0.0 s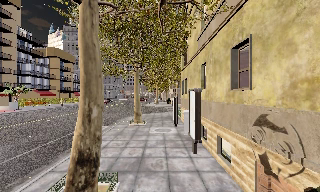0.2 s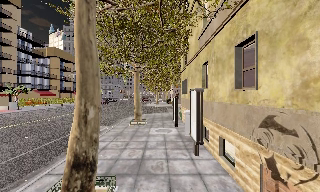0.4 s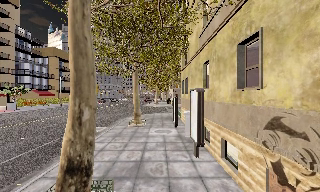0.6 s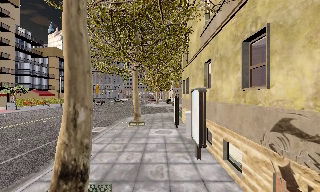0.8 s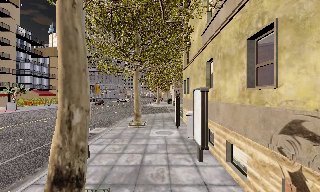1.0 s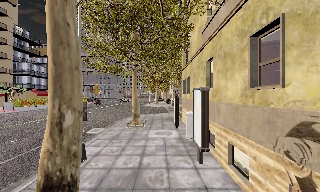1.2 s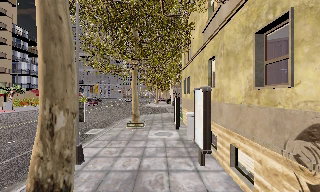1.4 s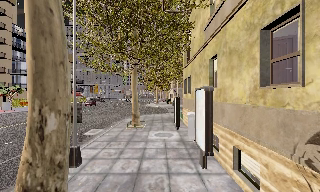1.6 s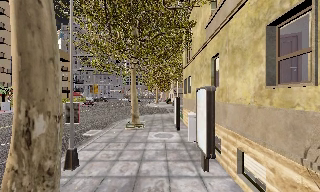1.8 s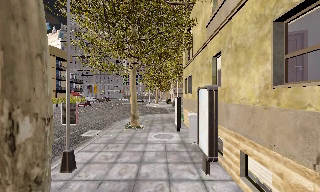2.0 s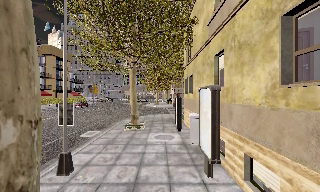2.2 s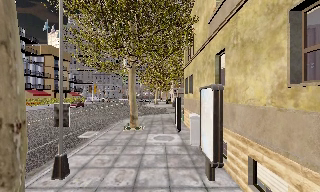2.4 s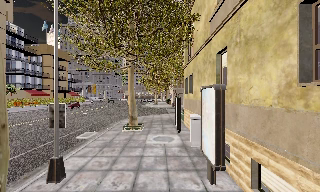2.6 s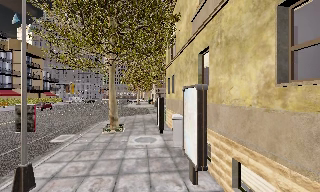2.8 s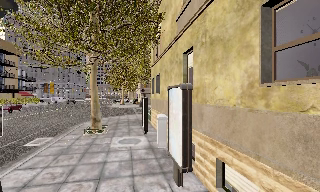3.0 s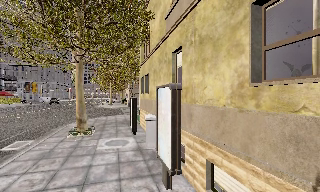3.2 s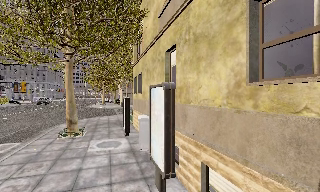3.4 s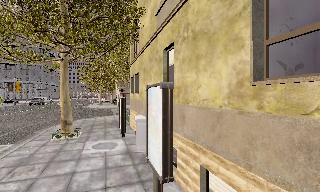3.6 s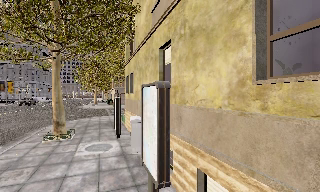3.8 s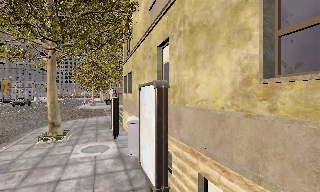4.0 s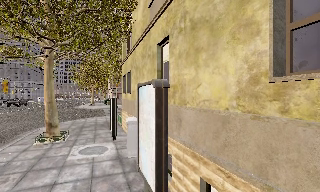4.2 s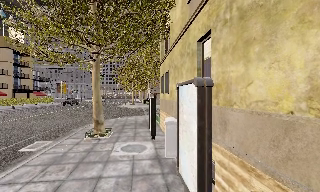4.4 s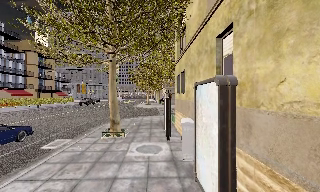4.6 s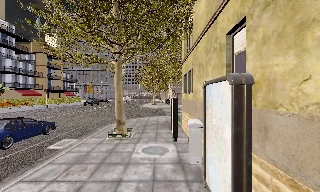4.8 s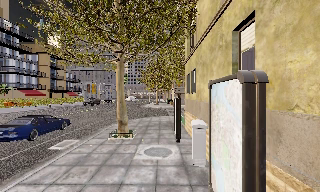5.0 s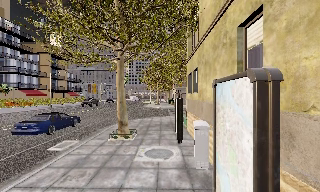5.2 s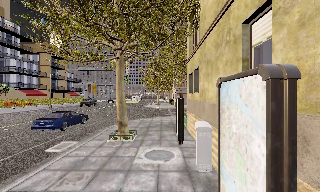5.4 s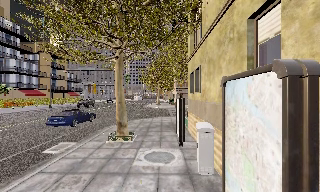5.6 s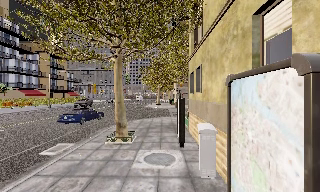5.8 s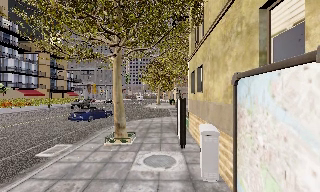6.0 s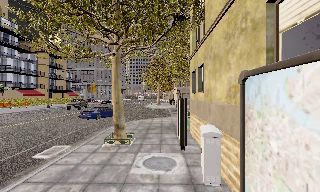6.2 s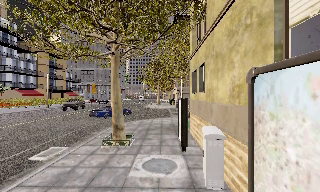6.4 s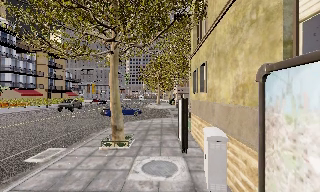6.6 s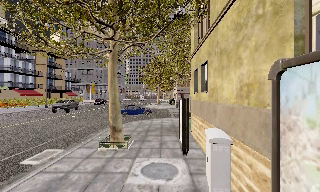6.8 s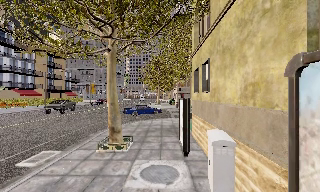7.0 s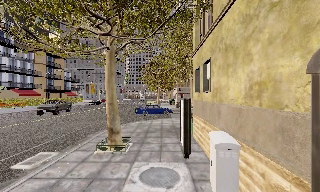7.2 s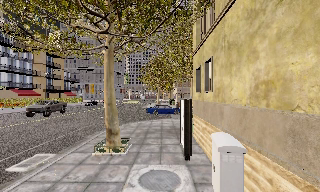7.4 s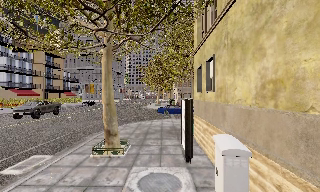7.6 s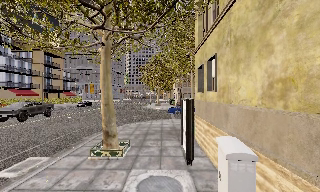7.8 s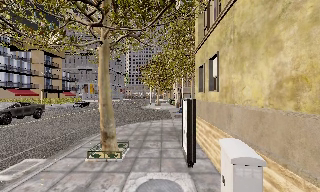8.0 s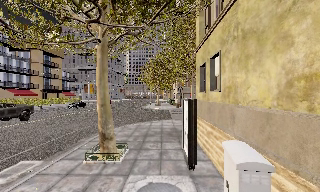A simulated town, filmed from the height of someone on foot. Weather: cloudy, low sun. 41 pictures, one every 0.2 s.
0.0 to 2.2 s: The camera travels forward, about 2 m, so what stands in front looms larger.
2.2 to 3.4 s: The camera pans to its right, which is clockwise from overhead, by about 20 degrees. It travels forward, about 1 m, so what stands in front looms larger.
3.4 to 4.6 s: The camera swings to its left by about 20 degrees, and the scene slides to the right. It travels forward, about 1 m, so what stands in front looms larger.
4.6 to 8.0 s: The camera travels forward, about 3.5 m, so what stands in front looms larger.
The film runs forward here.
